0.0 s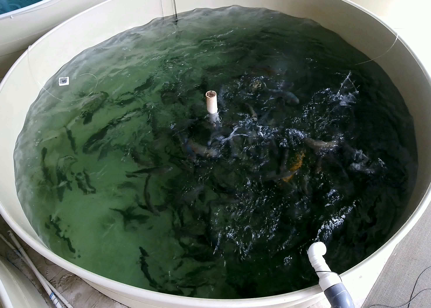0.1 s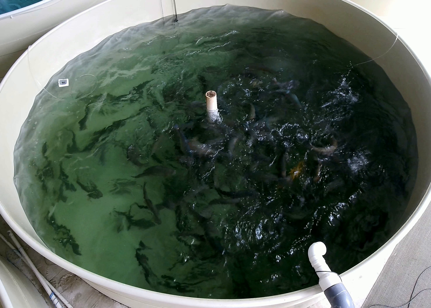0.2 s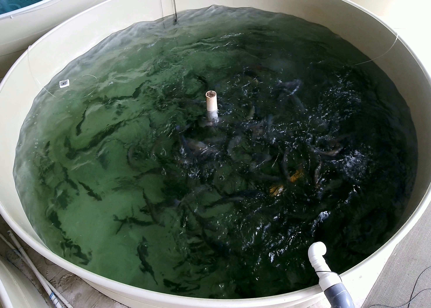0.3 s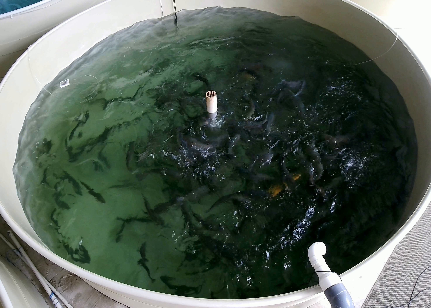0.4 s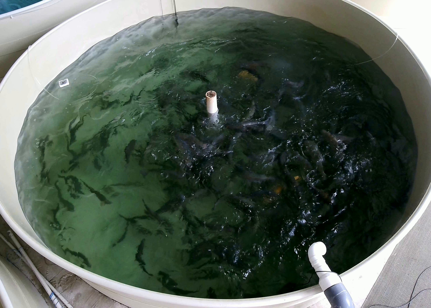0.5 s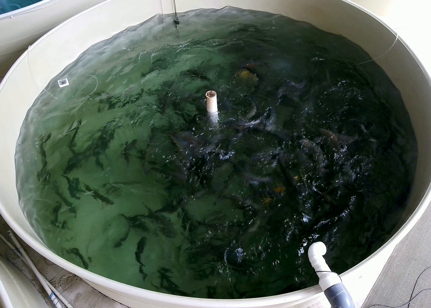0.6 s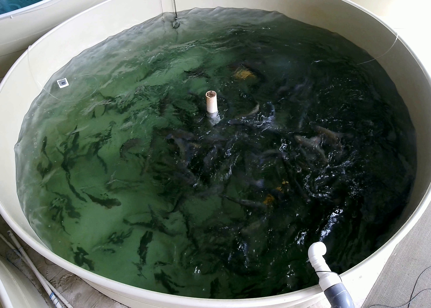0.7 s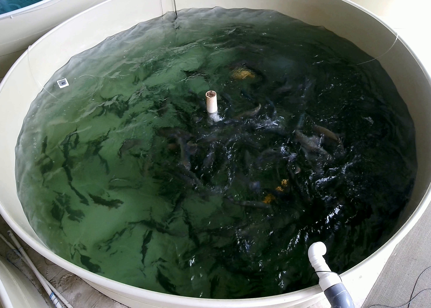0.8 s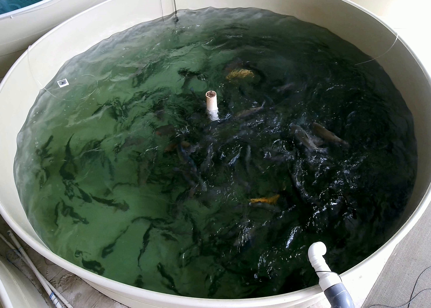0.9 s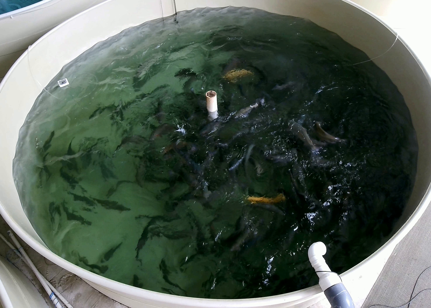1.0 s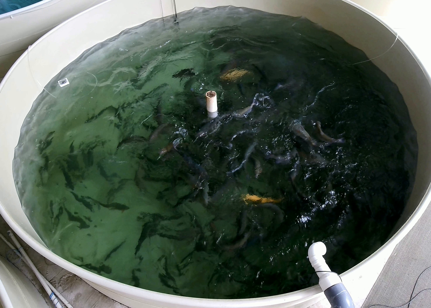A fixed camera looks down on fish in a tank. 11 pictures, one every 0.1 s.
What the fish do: Weak feeding.
